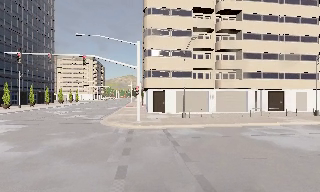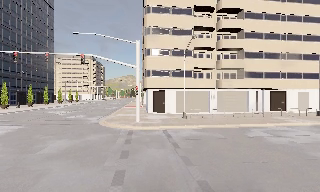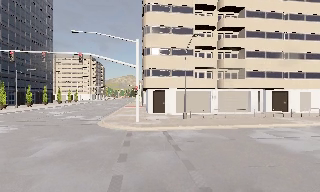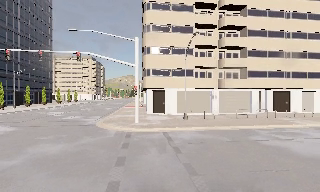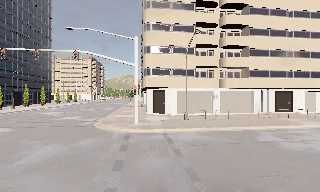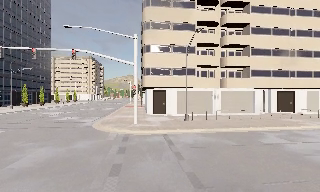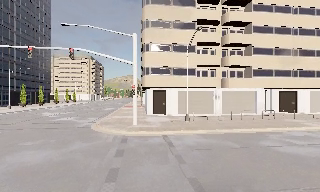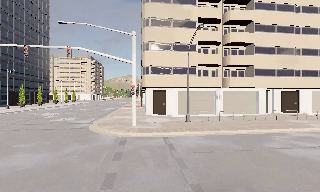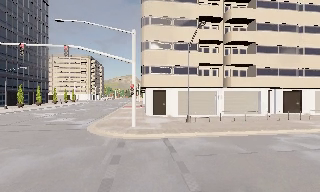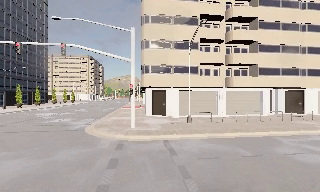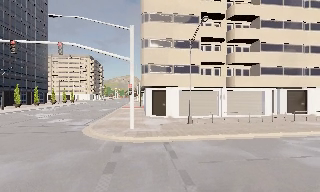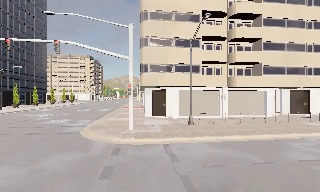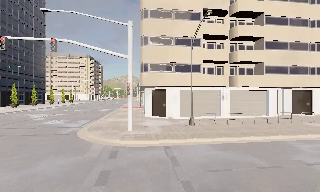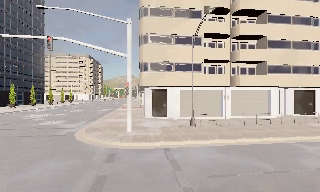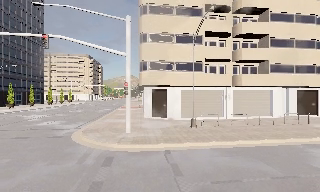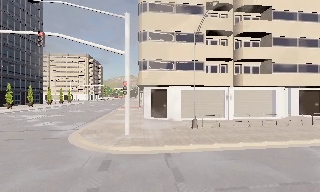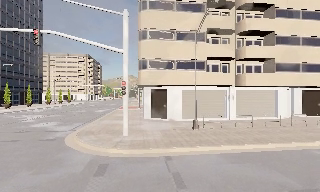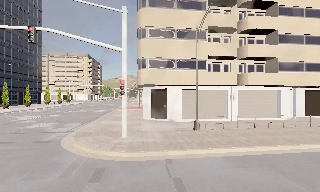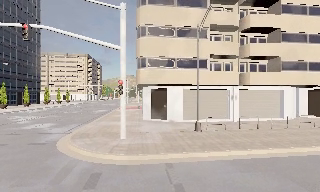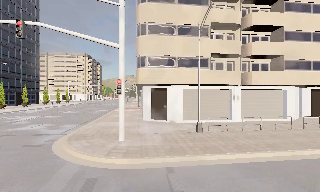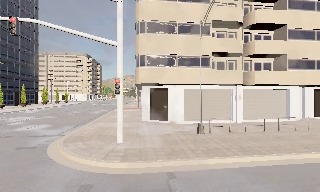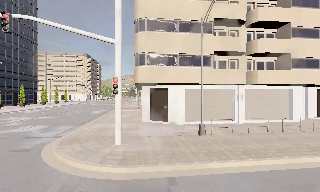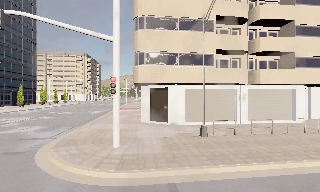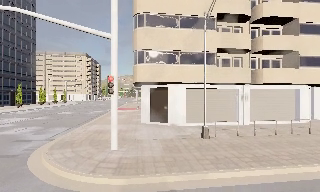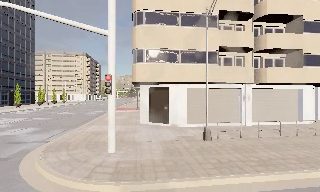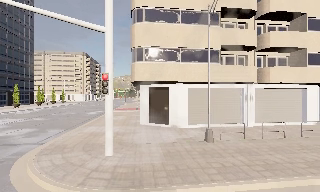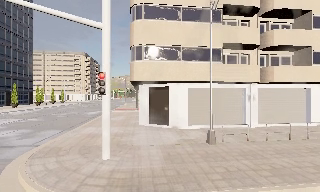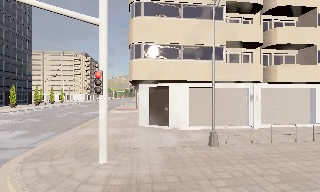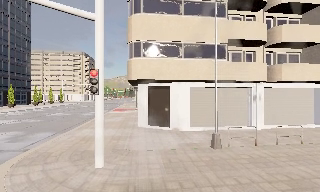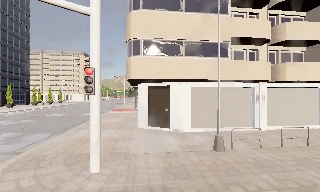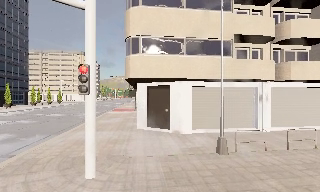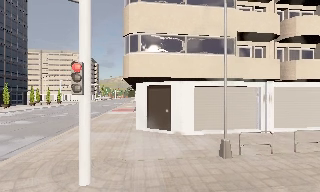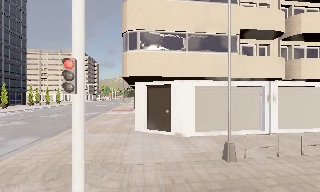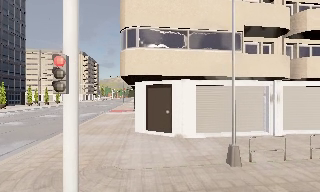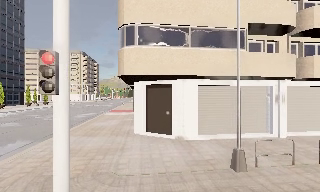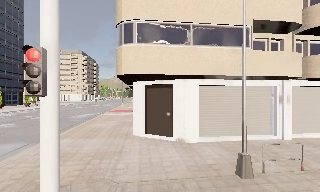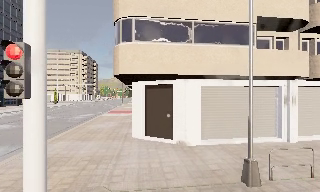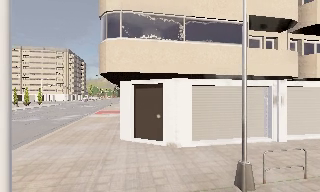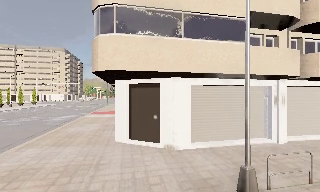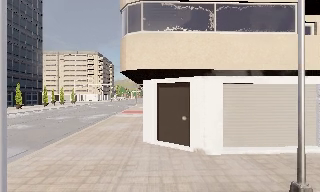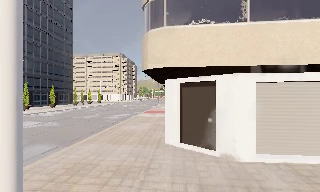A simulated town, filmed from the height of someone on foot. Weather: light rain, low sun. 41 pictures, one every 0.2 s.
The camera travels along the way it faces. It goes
forward.
0.0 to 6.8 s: The camera travels forward, about 12 m, so what stands in front looms larger.
6.8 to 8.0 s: The camera pans to its left, which is counterclockwise from overhead, by about 15 degrees. It travels forward, about 2 m, so what stands in front looms larger.
The film runs forward here.
